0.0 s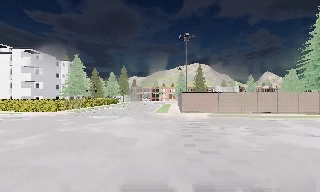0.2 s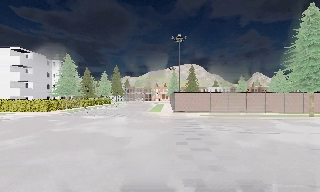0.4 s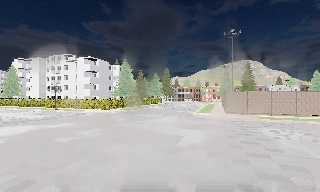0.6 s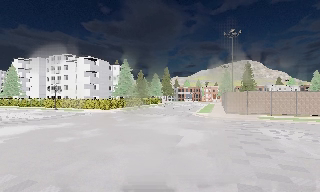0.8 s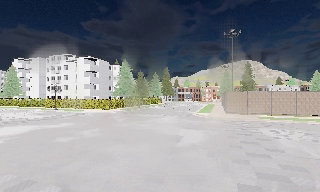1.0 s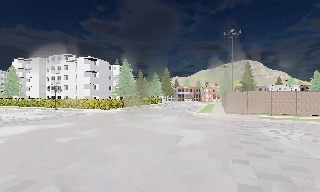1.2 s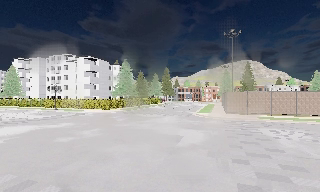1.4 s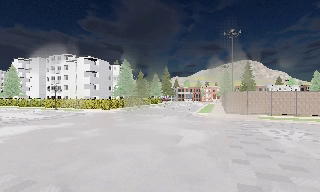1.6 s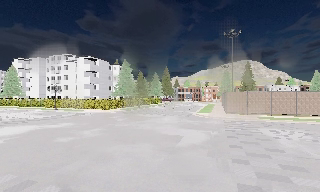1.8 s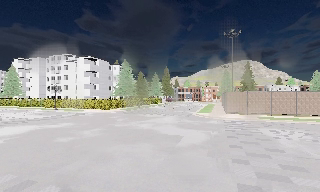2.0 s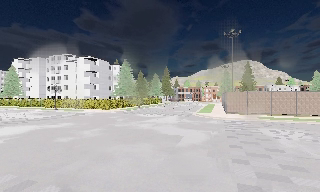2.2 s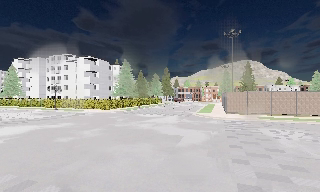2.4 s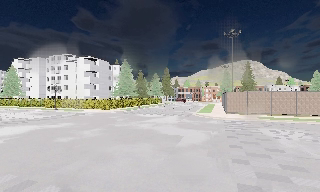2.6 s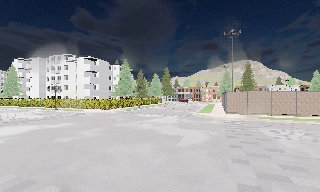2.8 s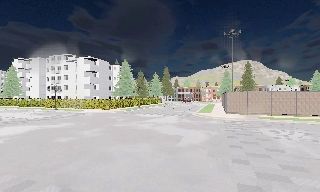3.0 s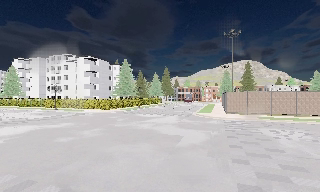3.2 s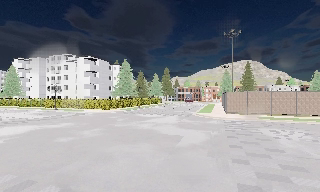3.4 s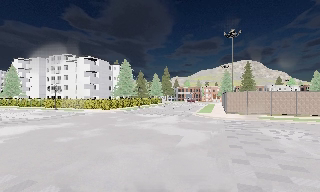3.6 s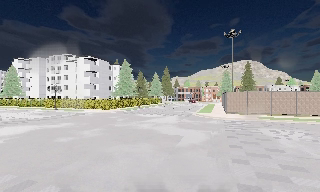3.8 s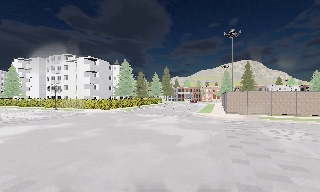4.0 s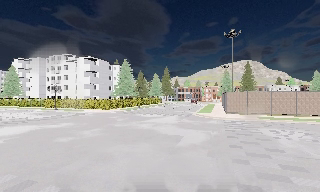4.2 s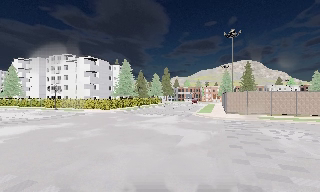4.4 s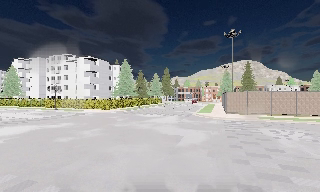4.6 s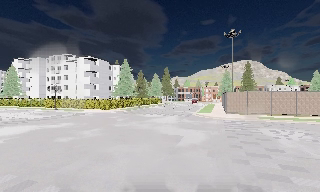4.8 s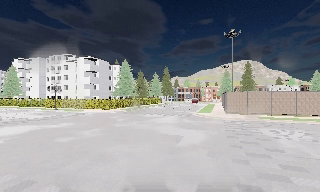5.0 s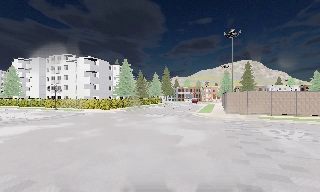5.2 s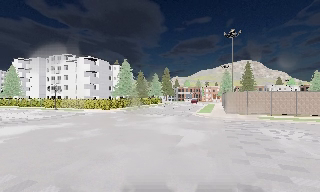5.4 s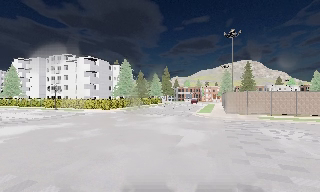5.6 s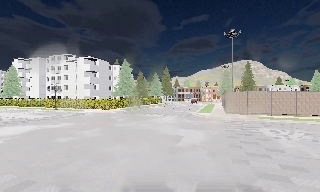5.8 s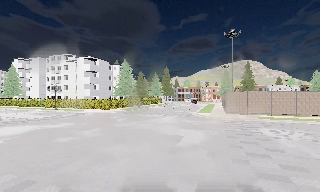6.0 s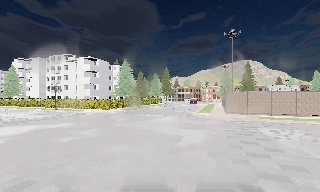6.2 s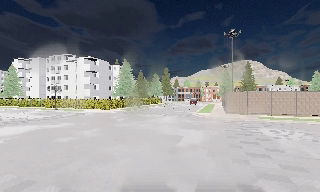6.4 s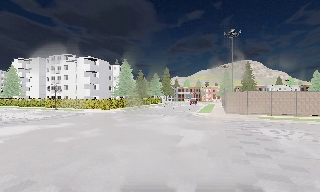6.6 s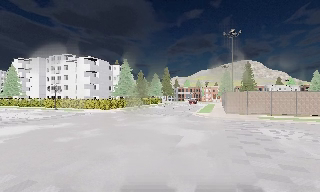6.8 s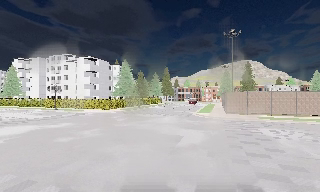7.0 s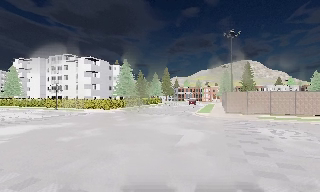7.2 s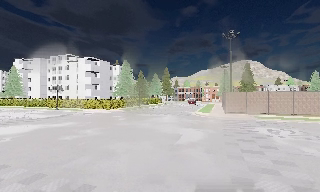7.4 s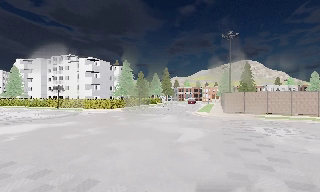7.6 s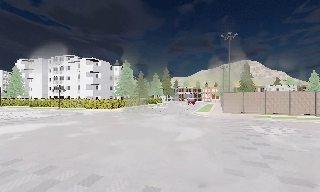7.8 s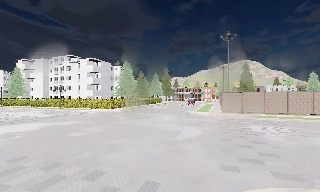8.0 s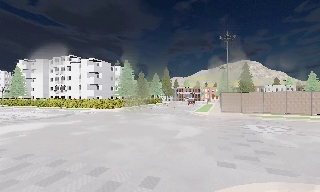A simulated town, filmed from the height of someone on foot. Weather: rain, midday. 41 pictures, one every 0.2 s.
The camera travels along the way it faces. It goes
backward.
0.0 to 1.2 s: The camera pans to its left, which is counterclockwise from overhead, by about 15 degrees. It travels backward, about 0.5 m, so what stands in front gets smaller. It loses speed.
1.2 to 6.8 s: The camera keeps its place and its aim.
6.8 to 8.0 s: The camera travels backward, about 1.5 m, so what stands in front gets smaller.
The film runs backward here.
